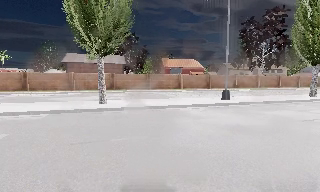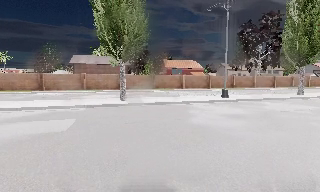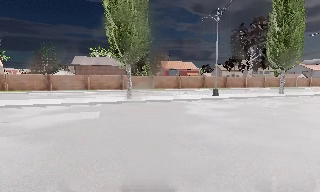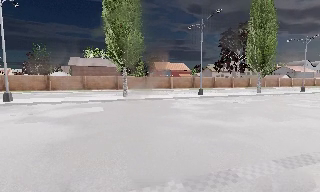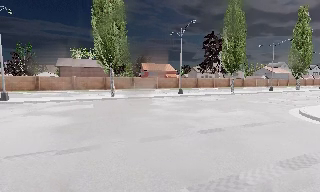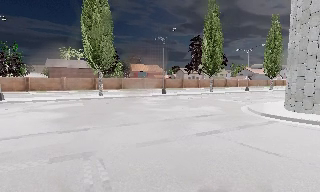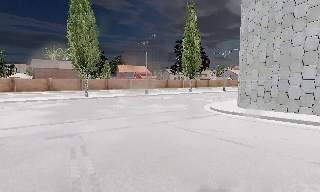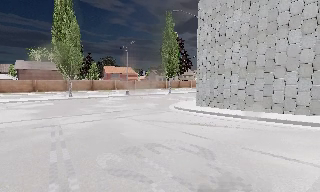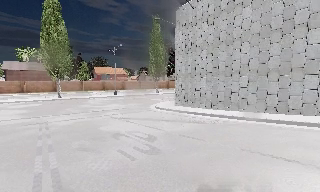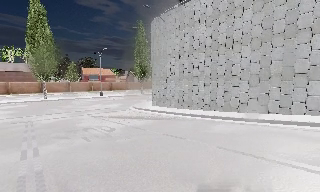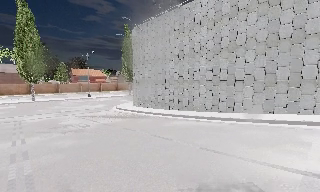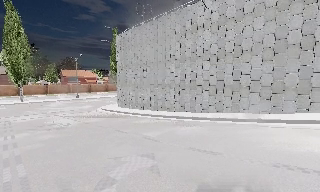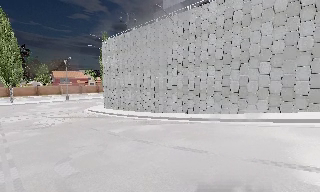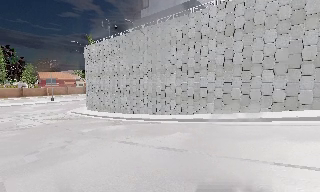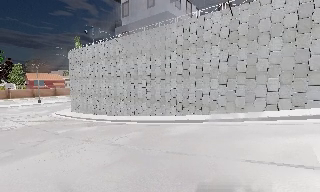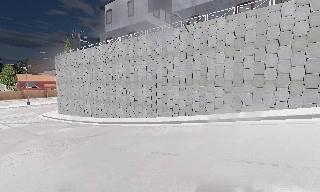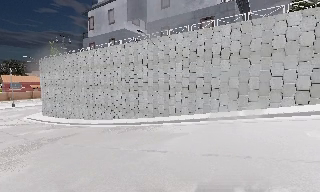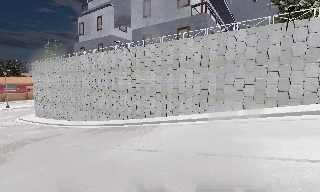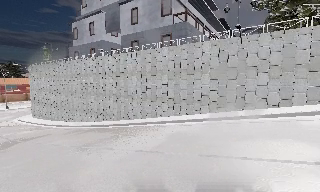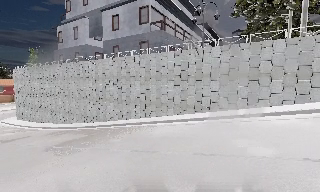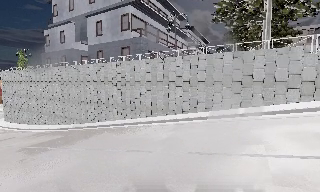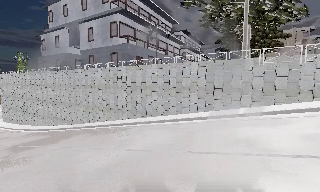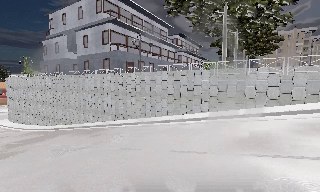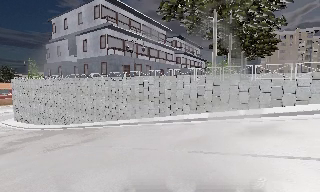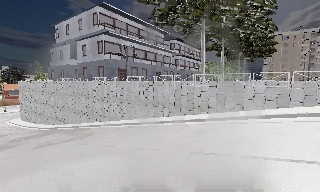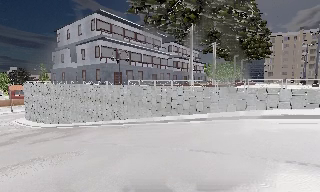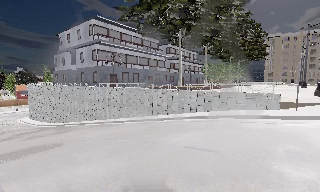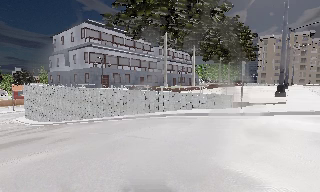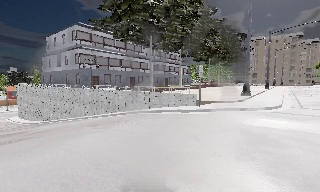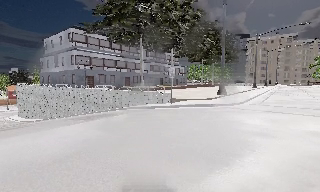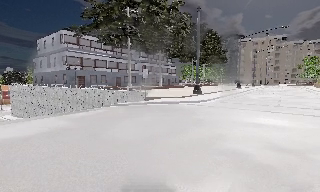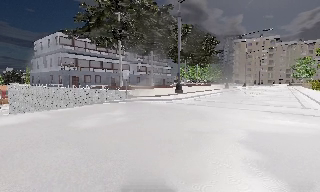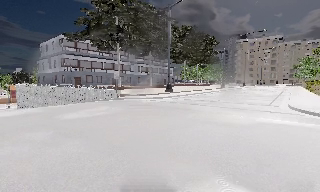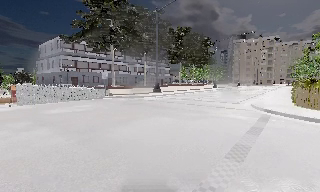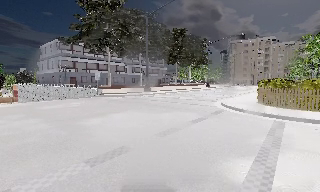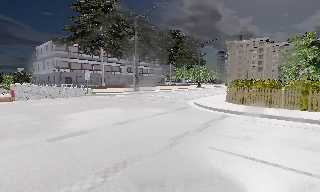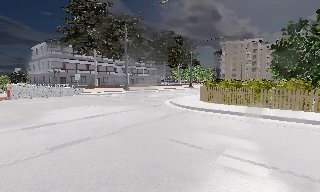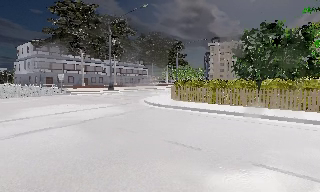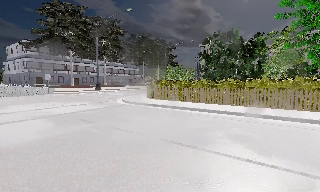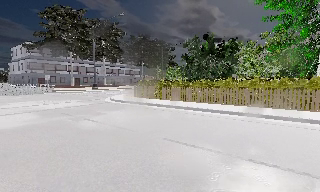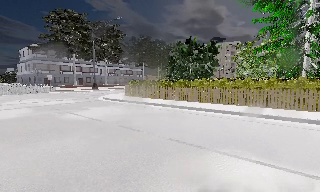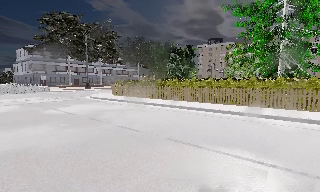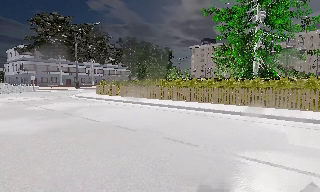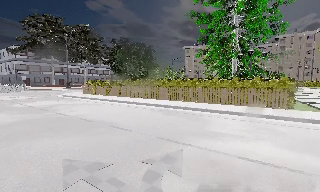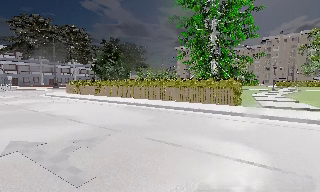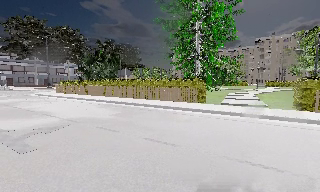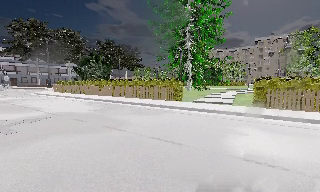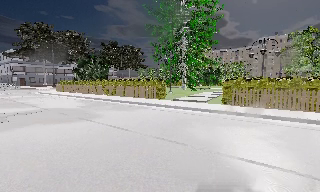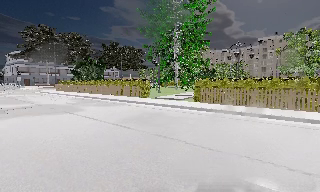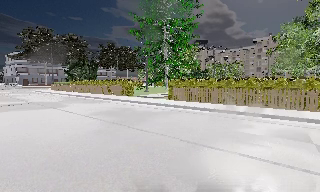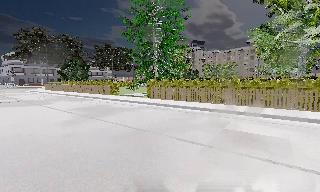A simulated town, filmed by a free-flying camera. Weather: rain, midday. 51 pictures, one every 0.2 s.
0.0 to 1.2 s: The camera swings to its right by about 15 degrees, and the scene slides to the left. It travels backward, about 13 m, so what stands in front gets smaller.
1.2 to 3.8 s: The camera pans to its right, which is clockwise from overhead, by about 30 degrees. It travels to its right and backward, about 30 m, so close, fixed things drift to the left.
3.8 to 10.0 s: The camera travels to its right and backward, about 65 m, so close, fixed things drift to the left.
The film runs backward here.
